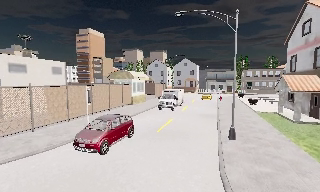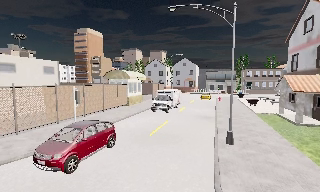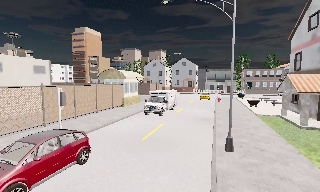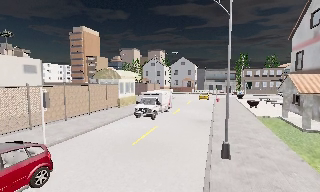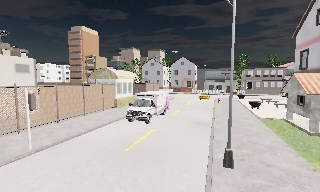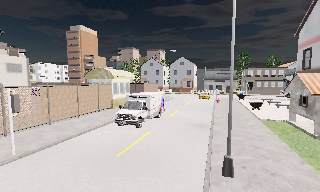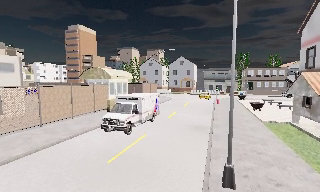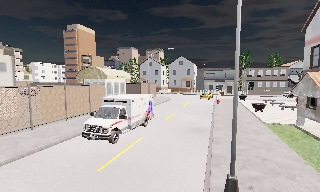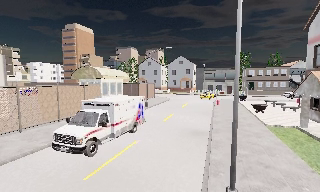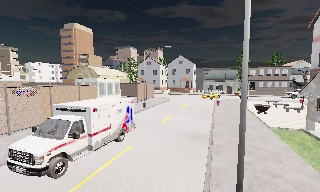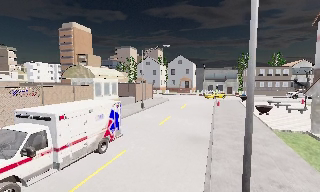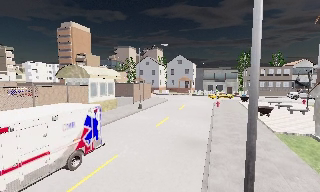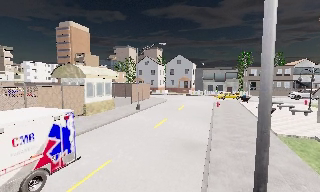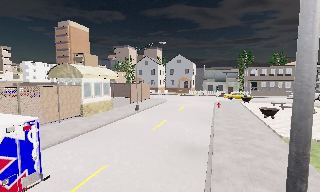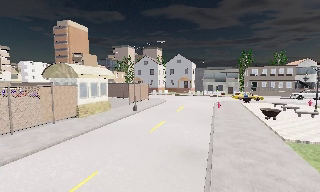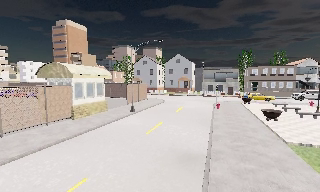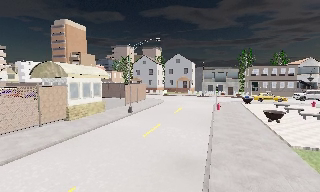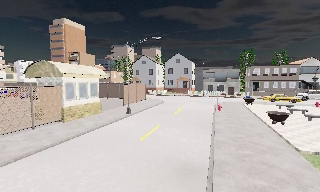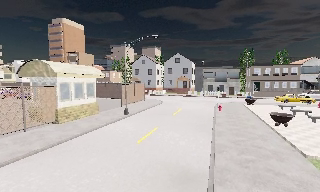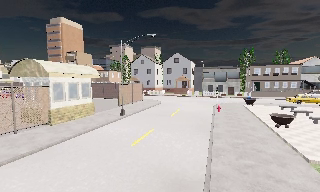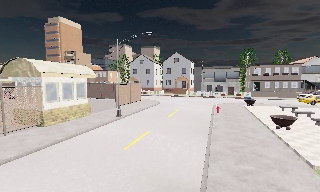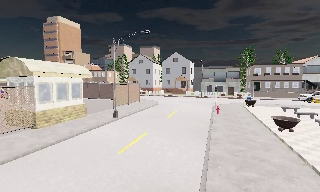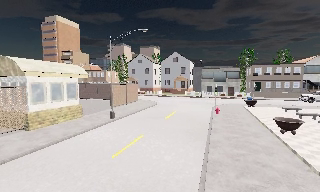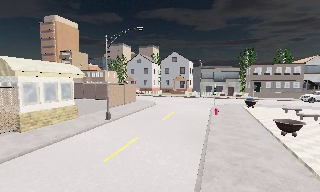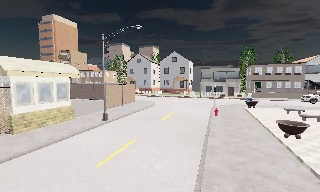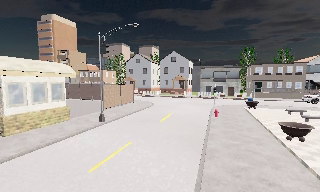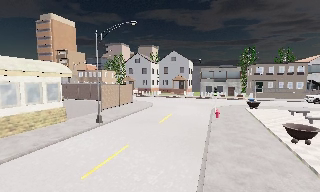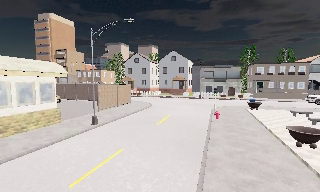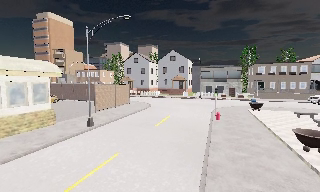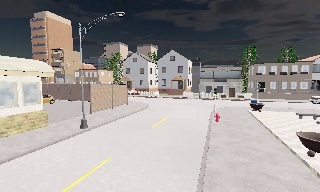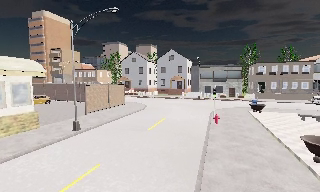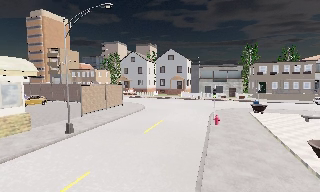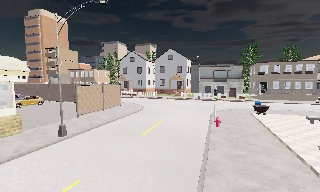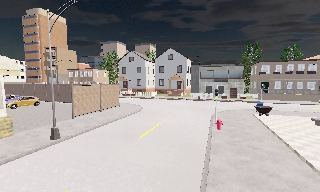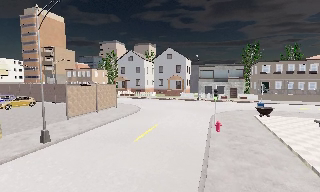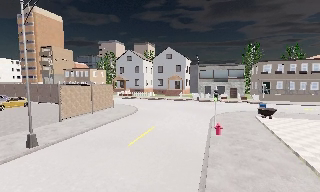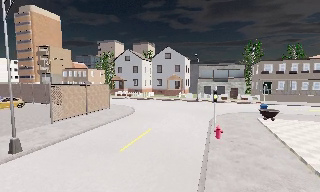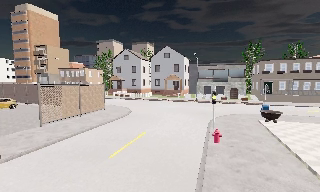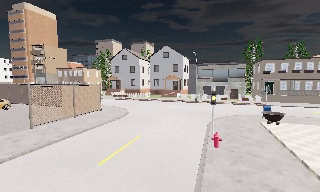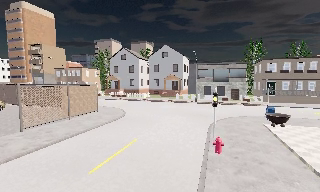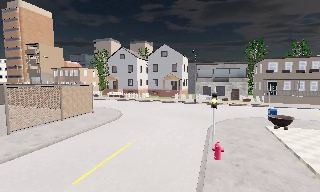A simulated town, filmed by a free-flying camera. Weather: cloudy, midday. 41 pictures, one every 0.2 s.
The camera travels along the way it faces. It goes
forward.
0.0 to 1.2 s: The camera travels forward and to its right, about 5 m, so what stands in front looms larger.
1.2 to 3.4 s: The camera travels forward, about 6 m, so what stands in front looms larger.
3.4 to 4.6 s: The camera travels forward and to its right, about 3 m, so what stands in front looms larger.
4.6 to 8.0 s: The camera travels forward, about 10 m, so what stands in front looms larger.
The film runs forward here.
